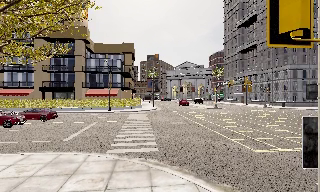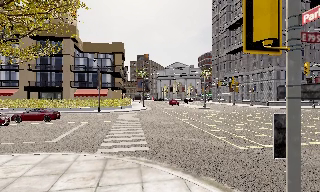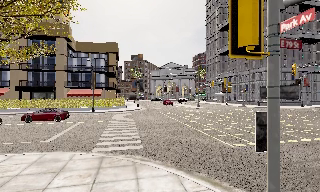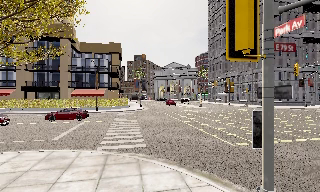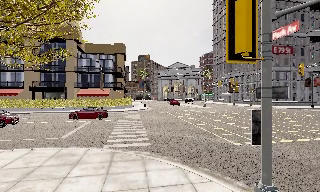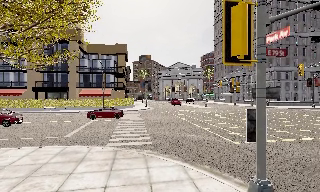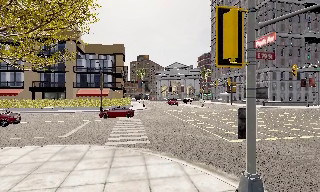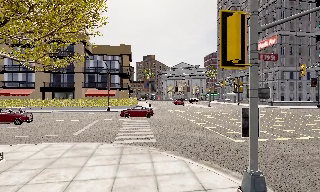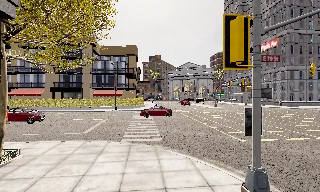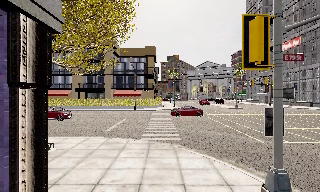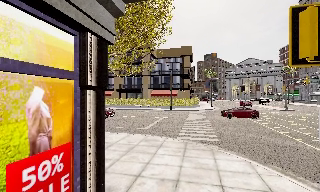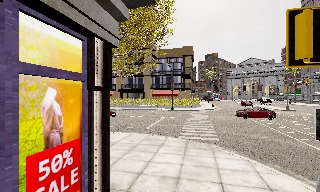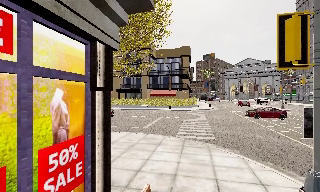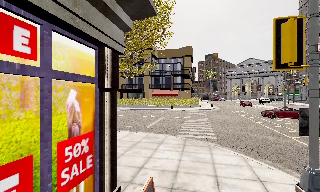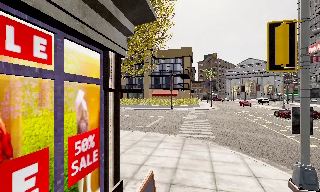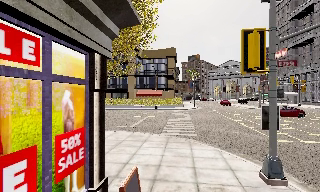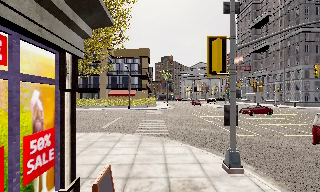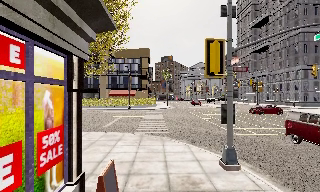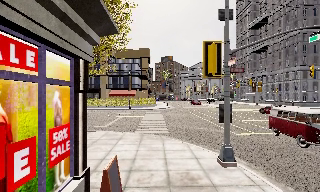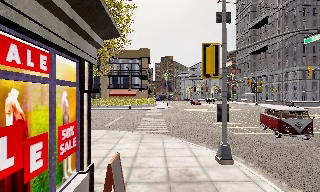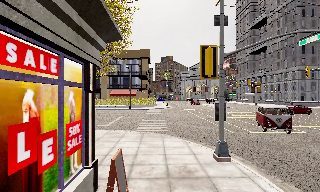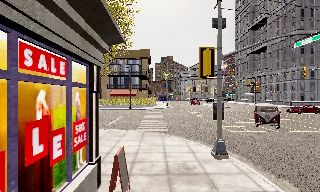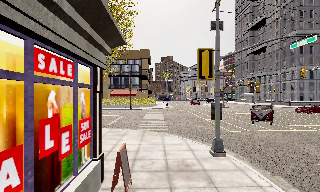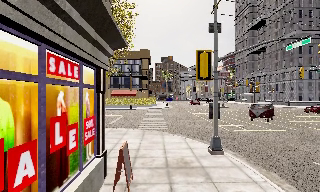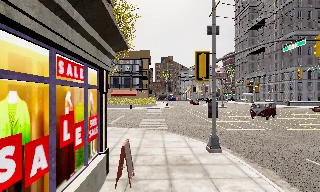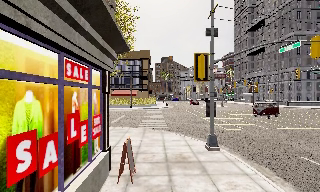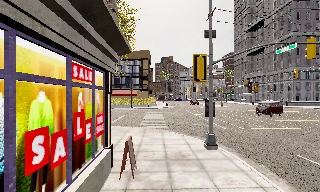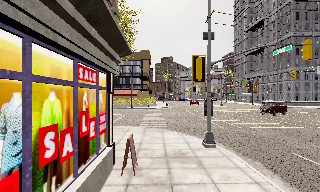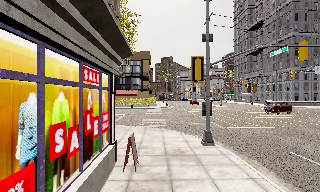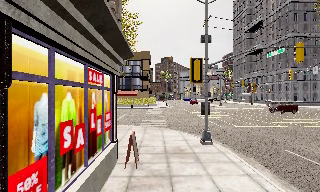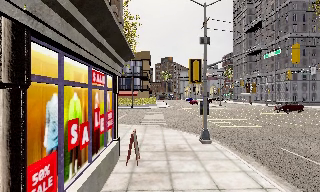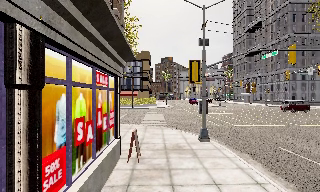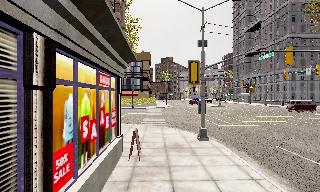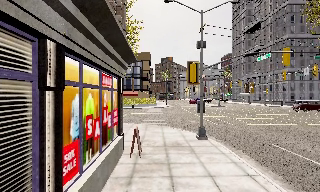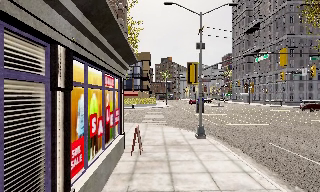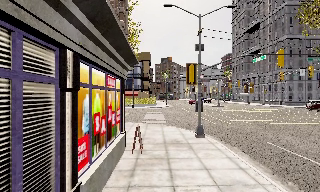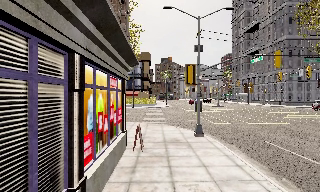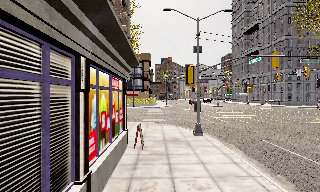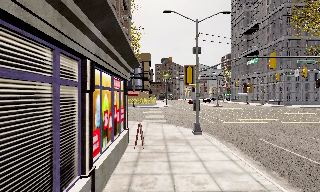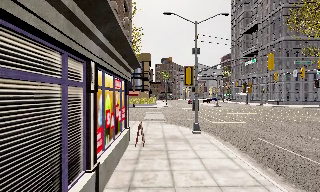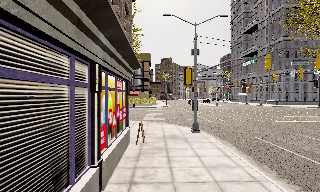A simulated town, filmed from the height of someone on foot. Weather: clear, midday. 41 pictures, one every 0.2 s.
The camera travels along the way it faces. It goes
backward.
0.0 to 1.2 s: The camera travels backward, about 1.5 m, so what stands in front gets smaller.
1.2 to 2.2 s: The camera pans to its left, which is counterclockwise from overhead, by about 25 degrees. It travels backward, about 1 m, so what stands in front gets smaller.
2.2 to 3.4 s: The camera swings to its right by about 15 degrees, and the scene slides to the left. It travels backward, about 1.5 m, so what stands in front gets smaller.
3.4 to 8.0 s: The camera travels backward, about 5 m, so what stands in front gets smaller.
The film runs backward here.
